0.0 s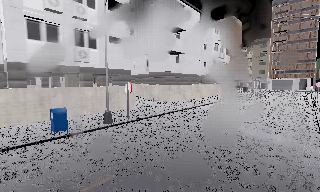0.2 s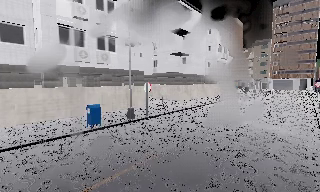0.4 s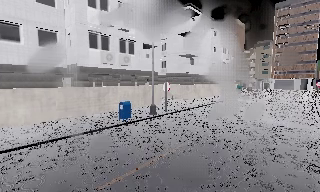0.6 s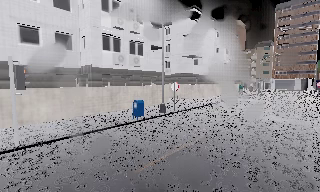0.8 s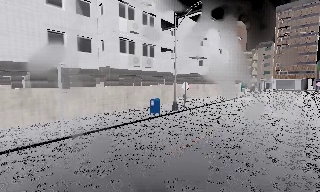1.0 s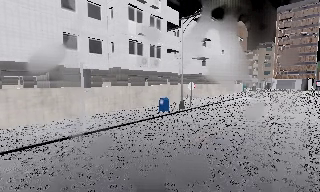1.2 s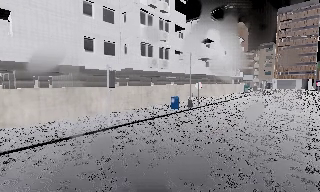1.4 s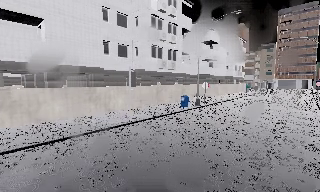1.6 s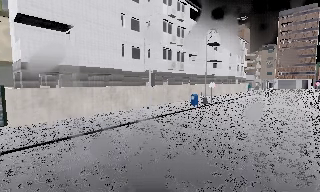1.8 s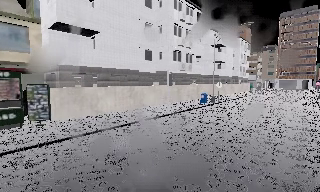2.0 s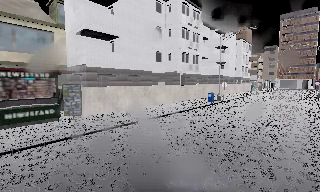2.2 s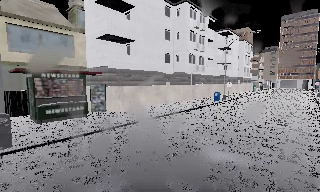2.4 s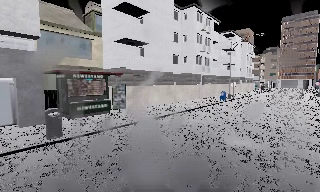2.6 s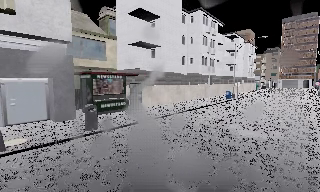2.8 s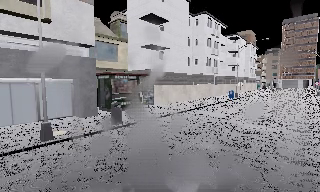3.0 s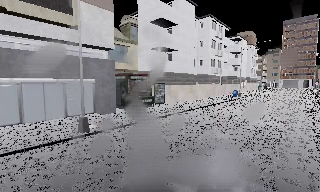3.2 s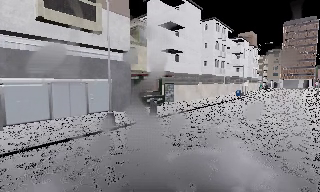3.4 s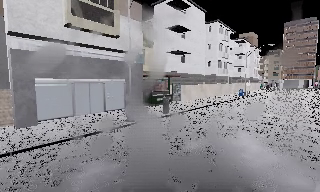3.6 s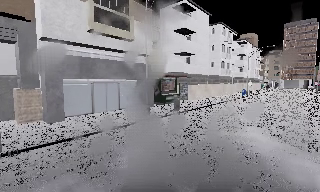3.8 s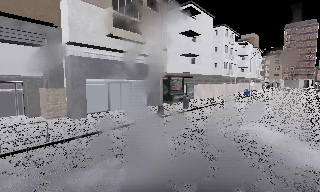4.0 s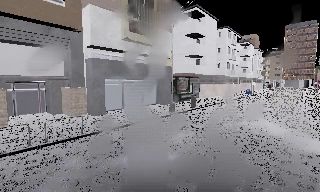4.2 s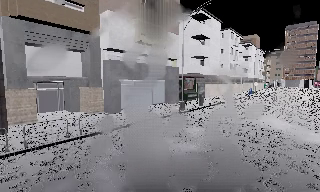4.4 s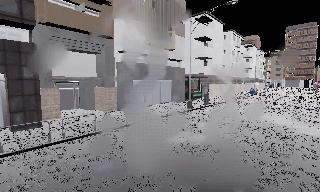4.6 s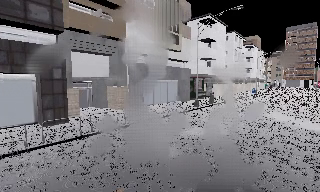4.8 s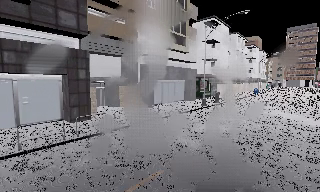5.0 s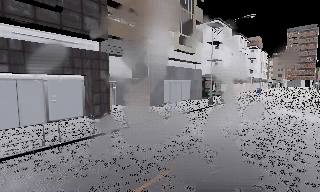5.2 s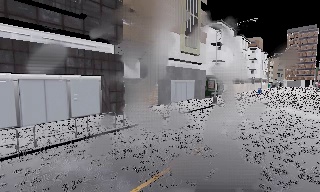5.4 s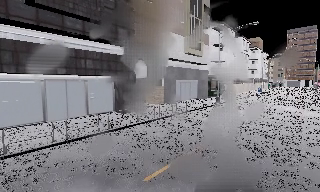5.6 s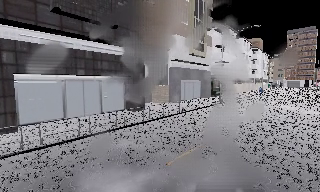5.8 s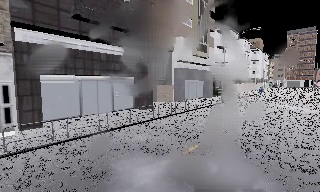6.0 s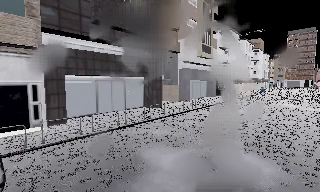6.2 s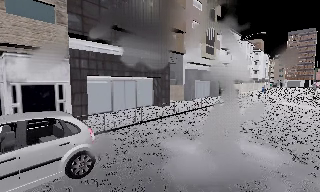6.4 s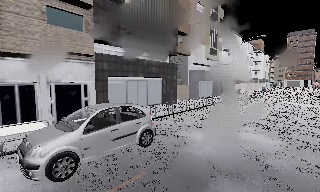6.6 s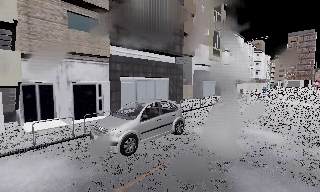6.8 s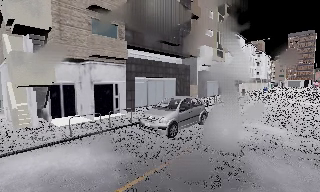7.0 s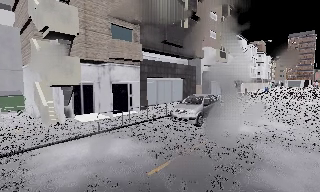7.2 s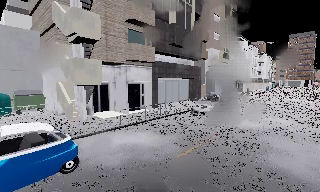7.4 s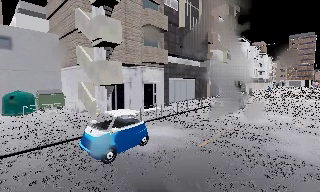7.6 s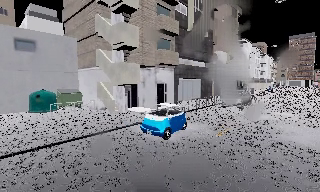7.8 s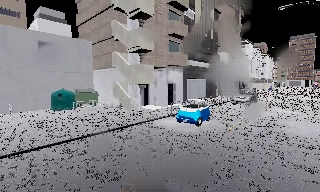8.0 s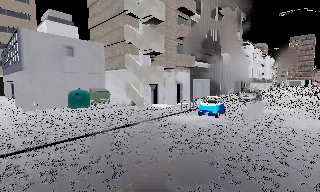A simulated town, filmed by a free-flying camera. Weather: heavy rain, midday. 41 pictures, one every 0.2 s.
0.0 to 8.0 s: The camera travels backward and to its left, about 50 m, so what stands in front gets smaller.
The film runs backward here.
